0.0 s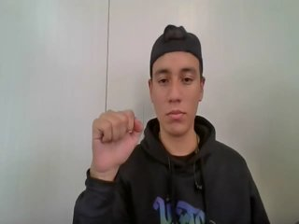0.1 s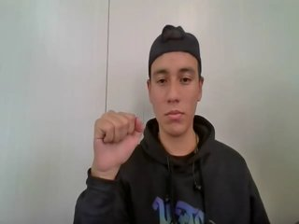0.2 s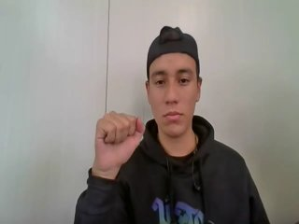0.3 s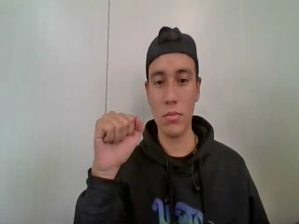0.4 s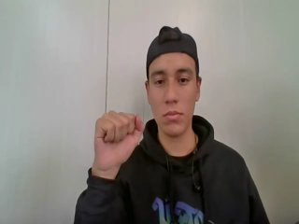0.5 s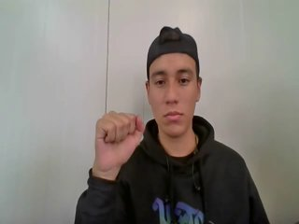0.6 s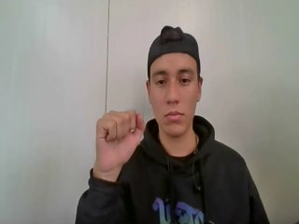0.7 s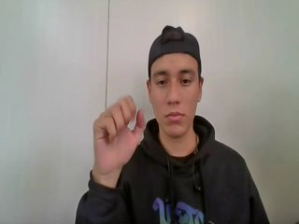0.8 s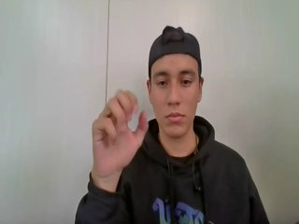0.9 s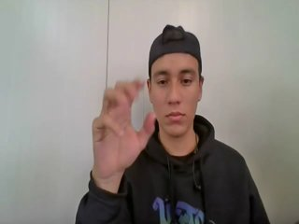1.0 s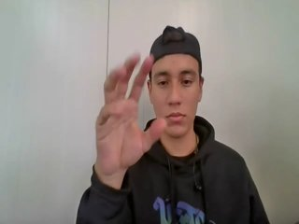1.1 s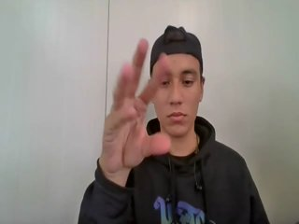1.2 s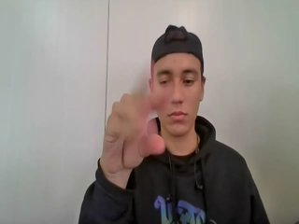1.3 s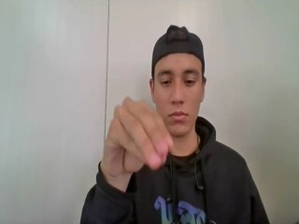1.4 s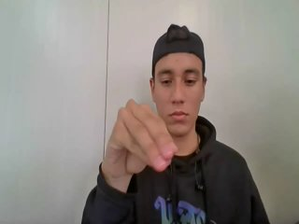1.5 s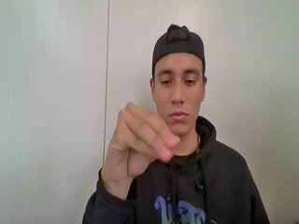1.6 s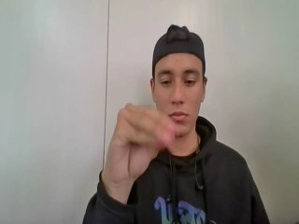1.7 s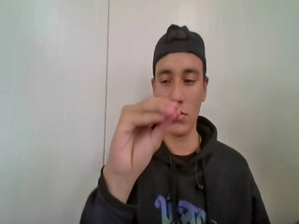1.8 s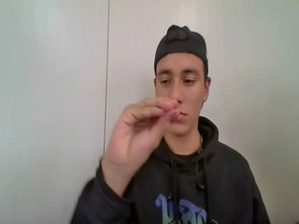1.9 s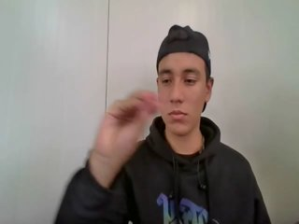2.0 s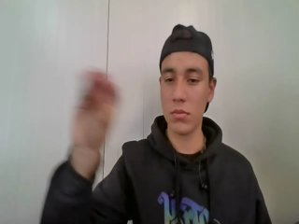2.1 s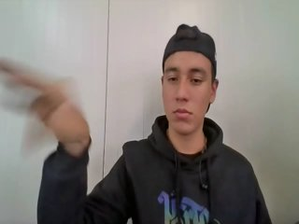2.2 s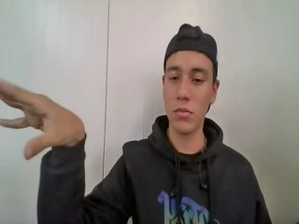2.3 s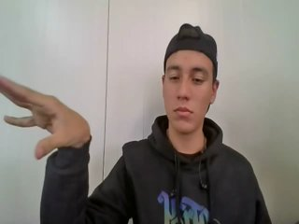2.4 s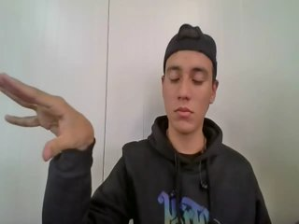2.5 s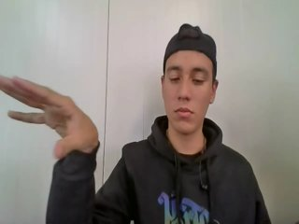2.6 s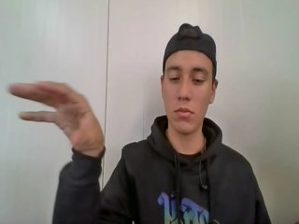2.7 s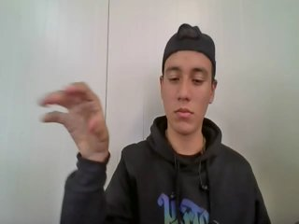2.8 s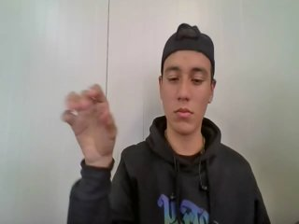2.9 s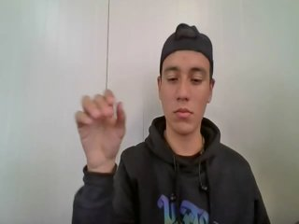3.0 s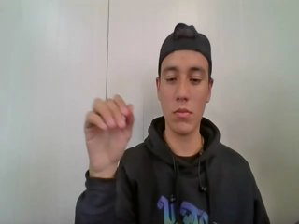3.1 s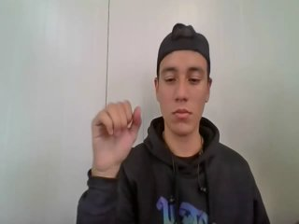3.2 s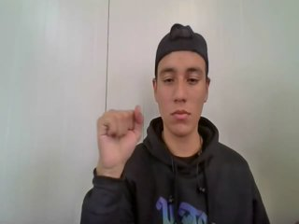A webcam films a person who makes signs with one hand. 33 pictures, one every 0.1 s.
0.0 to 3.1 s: On the screen the hand sweeps to the left. The name of the sign: Throw right.
